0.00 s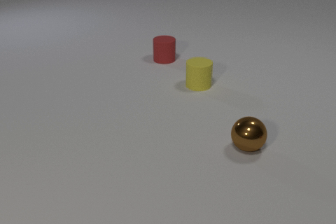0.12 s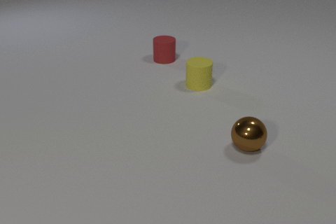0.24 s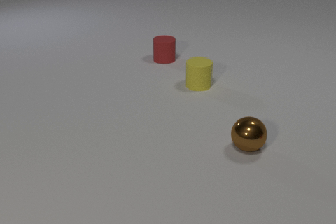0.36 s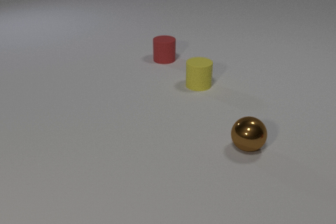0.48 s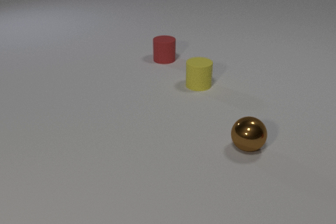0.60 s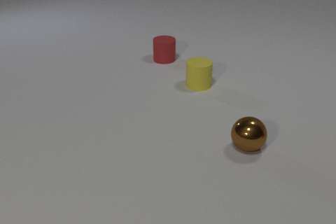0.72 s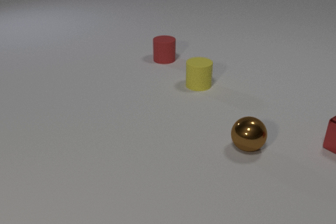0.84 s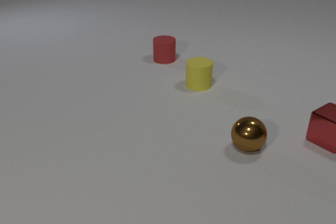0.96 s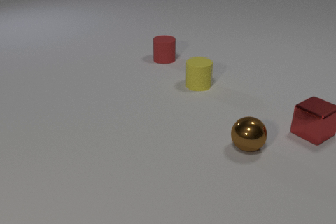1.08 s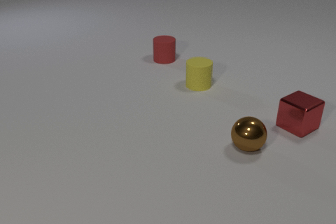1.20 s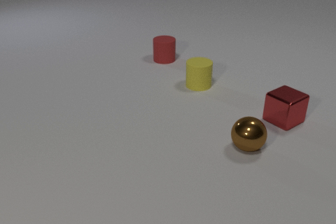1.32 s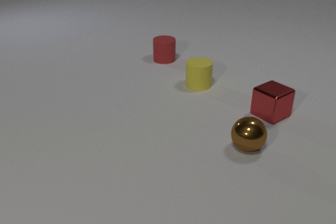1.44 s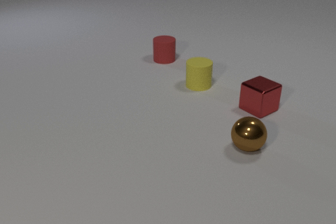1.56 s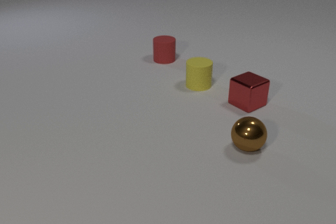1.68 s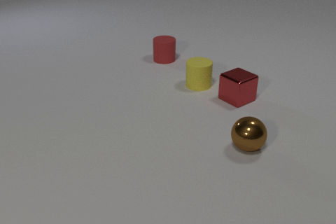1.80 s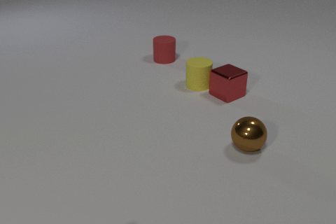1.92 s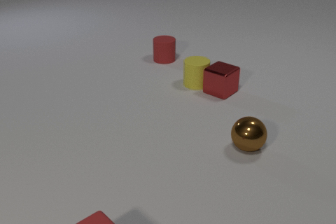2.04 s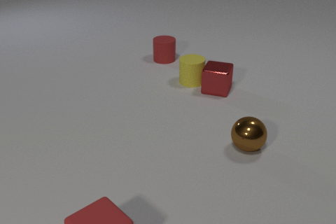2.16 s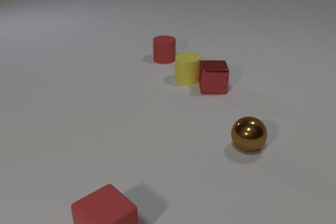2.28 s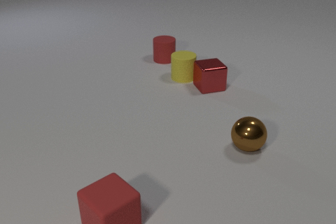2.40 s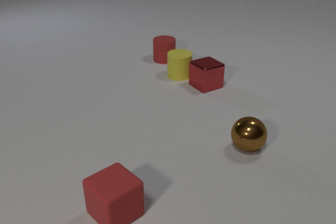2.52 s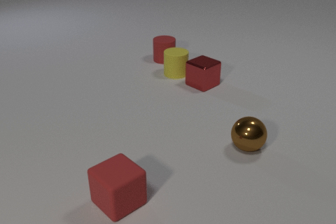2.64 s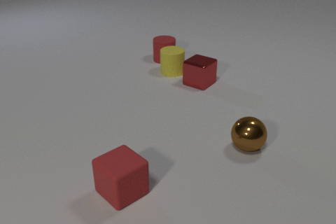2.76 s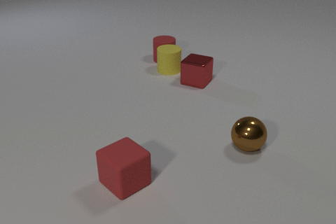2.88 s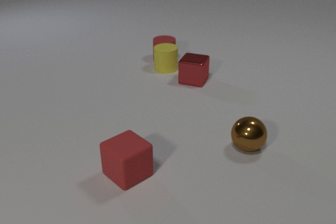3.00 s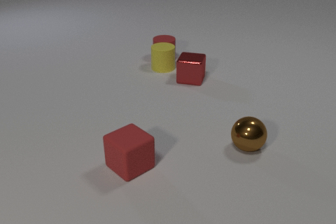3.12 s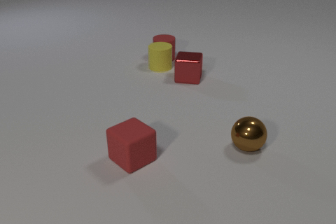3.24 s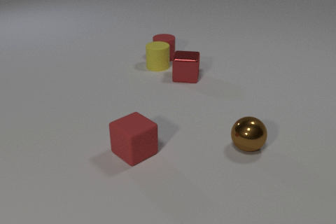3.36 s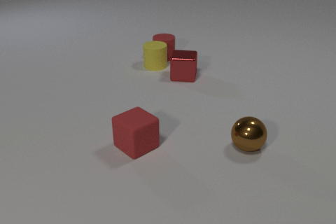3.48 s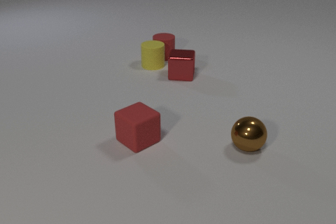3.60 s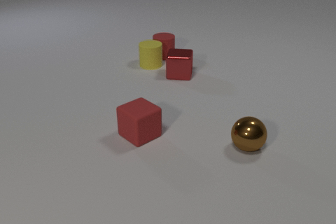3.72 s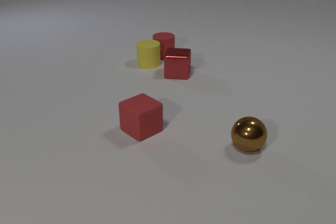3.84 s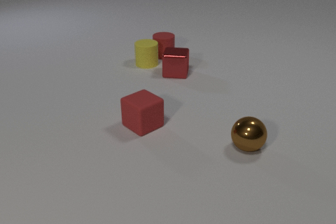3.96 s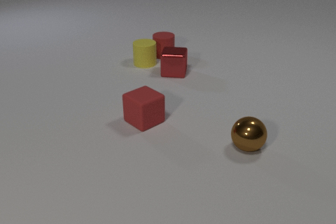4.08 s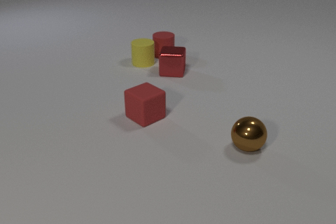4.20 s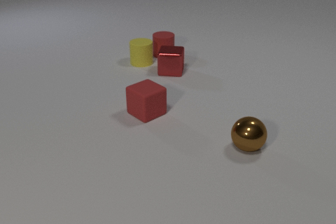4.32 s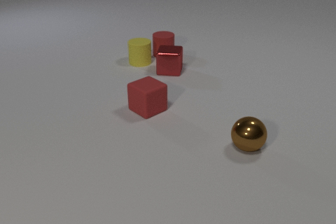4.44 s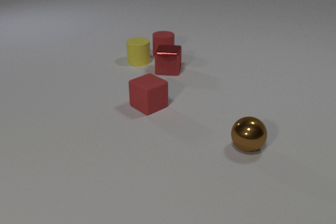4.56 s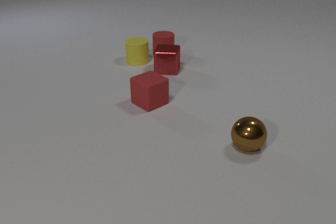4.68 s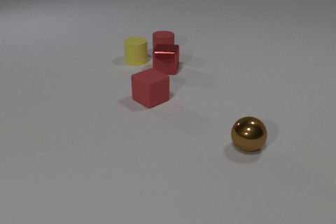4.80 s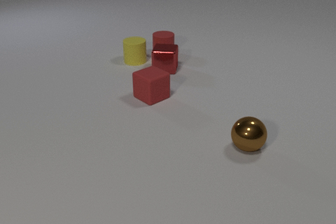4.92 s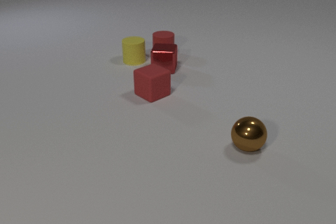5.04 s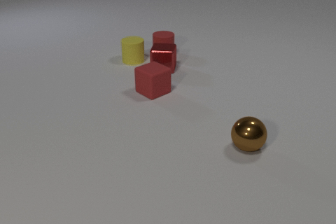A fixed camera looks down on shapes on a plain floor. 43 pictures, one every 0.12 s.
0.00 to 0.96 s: The red metal cube comes in at the right edge, slides to the left and away from the camera.
0.96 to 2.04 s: The red metal cube slides to the left and away from the camera, spins counterclockwise seen from above by about 30 degrees, its near face sliding to the right. The yellow rubber cylinder slides away from the camera and to the left. The red rubber cube comes in at the bottom edge, slides away from the camera. The red metal cube and the yellow rubber cylinder collide.
2.04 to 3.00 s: The red metal cube slides to the left and away from the camera, spins counterclockwise seen from above by about 90 degrees, its near face sliding to the right. The yellow rubber cylinder slides away from the camera and to the left. The red rubber cube slides away from the camera. The yellow rubber cylinder and the red rubber cylinder collide.
3.00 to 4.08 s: The red metal cube slides to the left and away from the camera. The yellow rubber cylinder slides to the left and away from the camera. The red rubber cube slides away from the camera. The red rubber cylinder slides away from the camera.
4.08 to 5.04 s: The red metal cube slides to the left and away from the camera. The yellow rubber cylinder slides to the left and away from the camera. The red rubber cube slides away from the camera.
What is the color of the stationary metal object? brown.
How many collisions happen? 2.
Are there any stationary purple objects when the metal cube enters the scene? no.
